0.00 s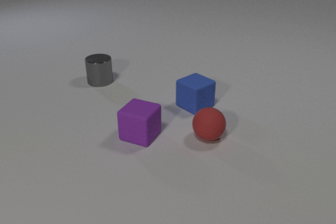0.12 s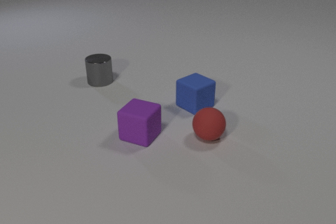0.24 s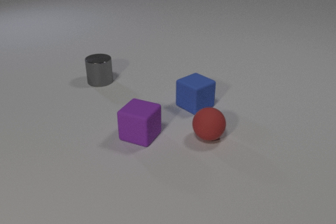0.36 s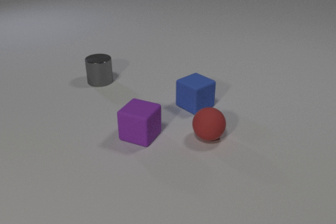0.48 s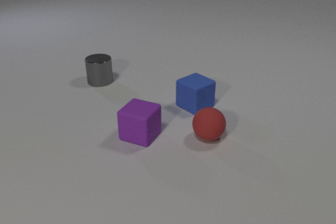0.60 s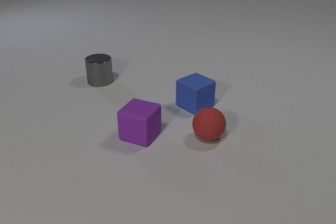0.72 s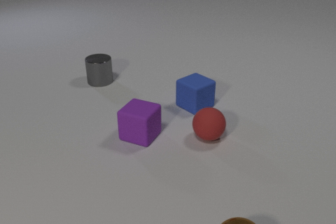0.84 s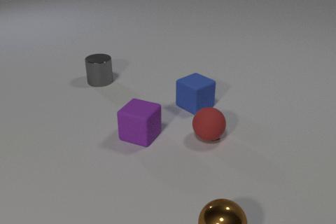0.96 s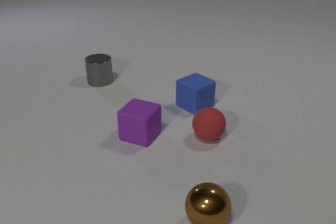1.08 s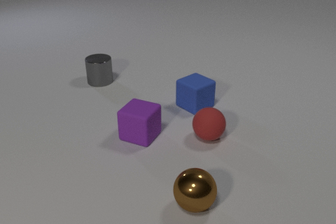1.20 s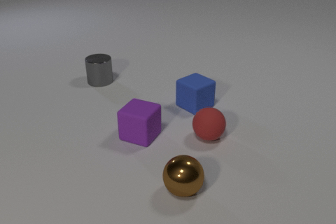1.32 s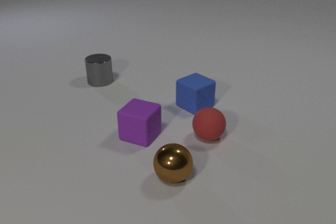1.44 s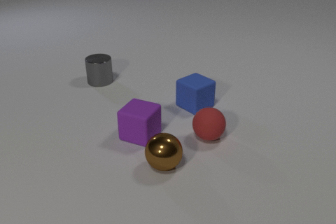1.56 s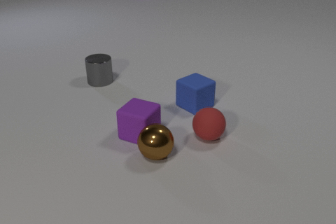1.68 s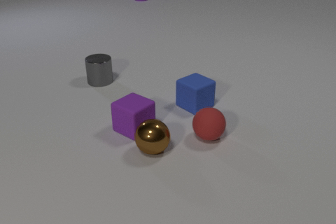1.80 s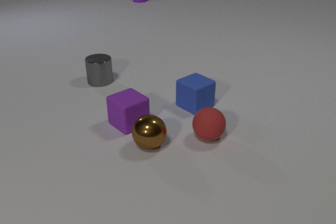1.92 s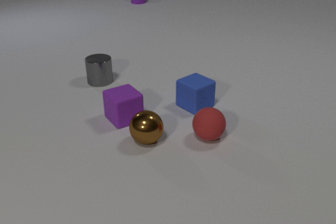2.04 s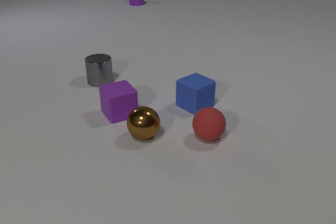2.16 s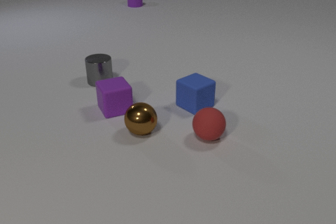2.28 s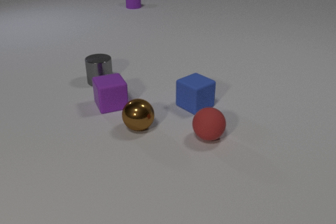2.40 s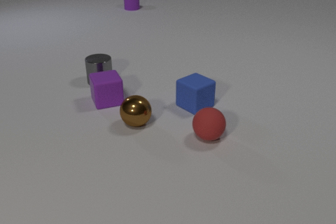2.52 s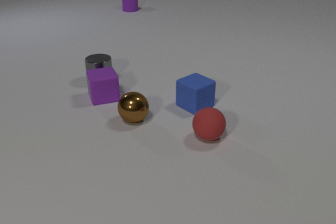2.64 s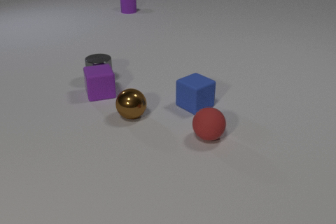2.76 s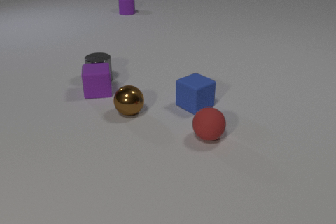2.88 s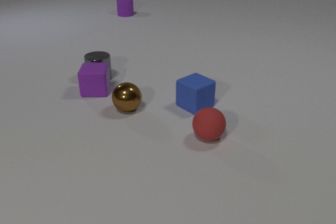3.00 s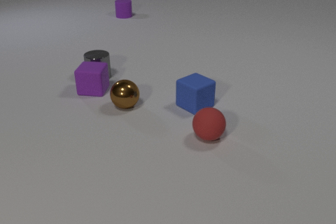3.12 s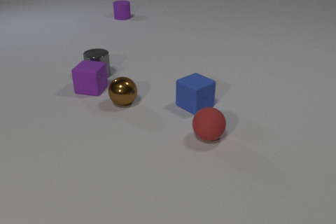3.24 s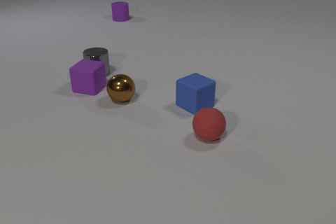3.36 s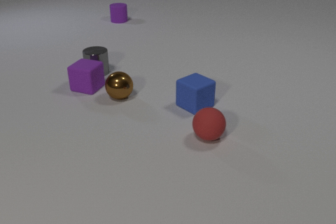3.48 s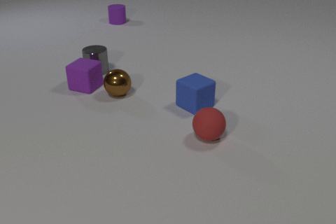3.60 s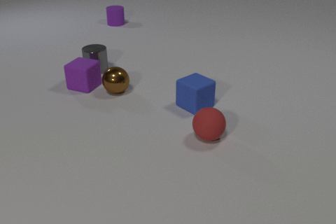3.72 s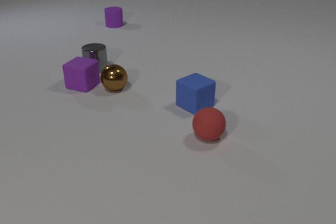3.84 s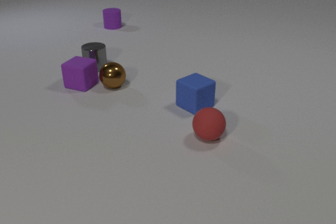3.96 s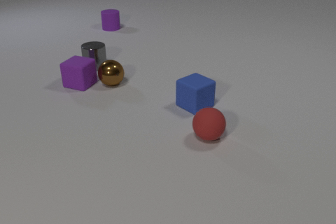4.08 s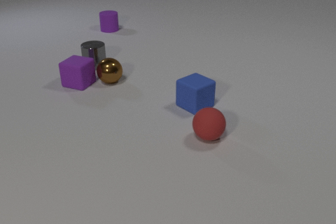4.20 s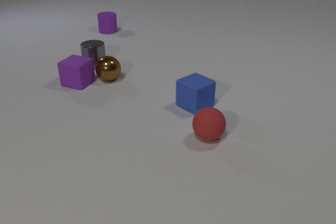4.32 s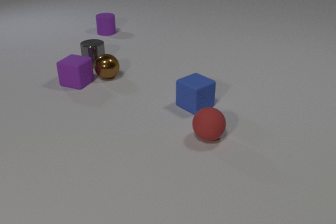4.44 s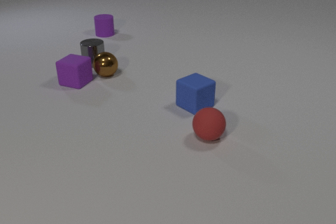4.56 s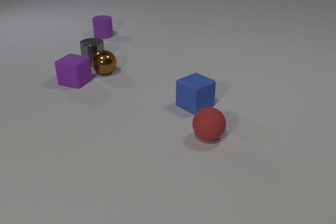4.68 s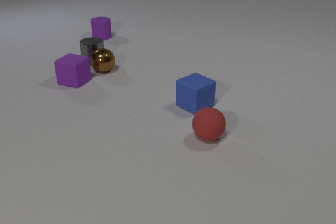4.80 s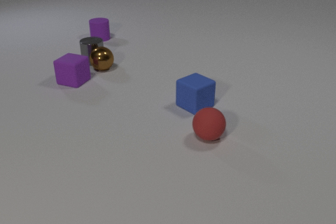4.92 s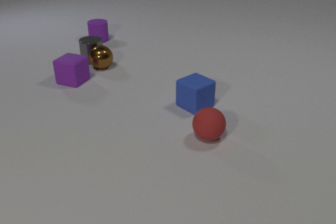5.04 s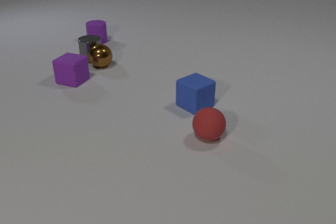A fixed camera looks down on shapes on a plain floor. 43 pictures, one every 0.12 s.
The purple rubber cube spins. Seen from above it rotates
clockwise.
The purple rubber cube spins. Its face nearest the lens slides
to the left.
0.00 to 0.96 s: The brown metal sphere comes in at the bottom edge, rolls away from the camera and to the left.
0.96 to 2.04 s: The brown metal sphere rolls away from the camera and to the left. The purple rubber cube slides away from the camera and to the left, spins clockwise seen from above by about 45 degrees, its near face sliding to the left. The purple rubber cylinder comes in at the top edge, slides toward the camera. The brown metal sphere and the purple rubber cube collide.
2.04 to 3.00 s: The brown metal sphere rolls away from the camera. The purple rubber cube slides away from the camera and to the left, spins clockwise seen from above by about 30 degrees, its near face sliding to the left. The gray metal cylinder slides away from the camera. The purple rubber cylinder slides toward the camera. The purple rubber cube and the gray metal cylinder collide.
3.00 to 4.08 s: The brown metal sphere rolls away from the camera. The purple rubber cube slides away from the camera and to the left. The gray metal cylinder slides away from the camera. The purple rubber cylinder slides toward the camera.
4.08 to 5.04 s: The brown metal sphere rolls away from the camera. The purple rubber cube slides away from the camera and to the left. The gray metal cylinder slides away from the camera. The purple rubber cylinder slides toward the camera. The brown metal sphere and the gray metal cylinder collide.
What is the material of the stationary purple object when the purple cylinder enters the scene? rubber.
How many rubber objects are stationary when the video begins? 3.
What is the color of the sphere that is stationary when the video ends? red.
